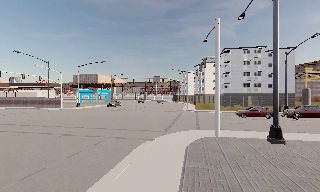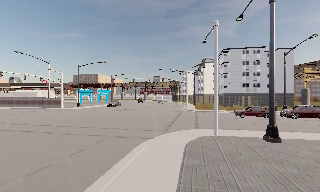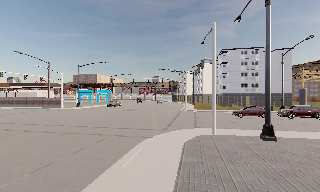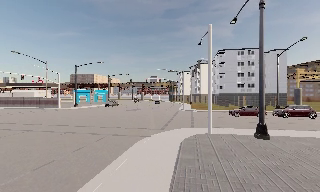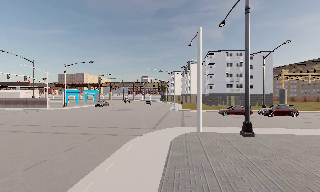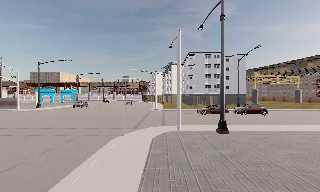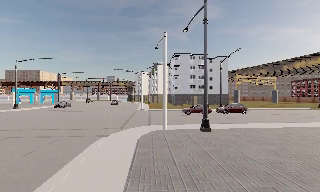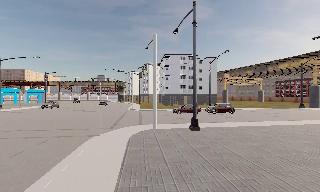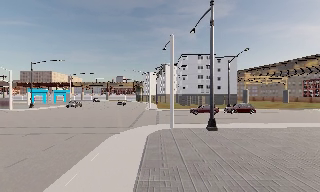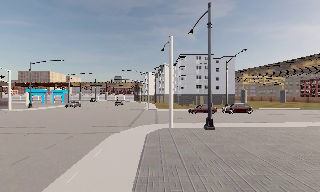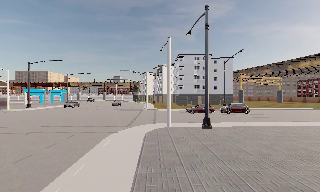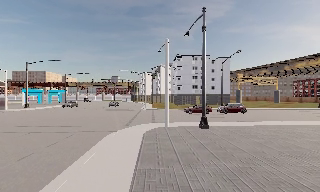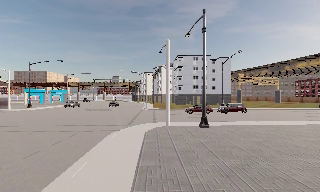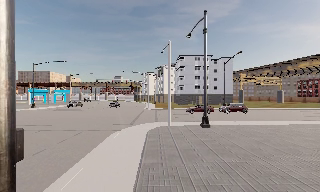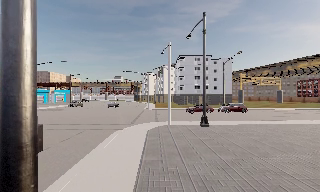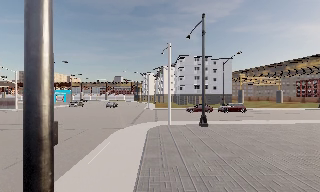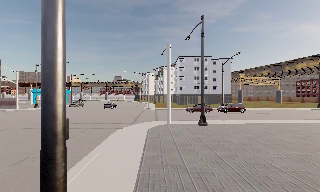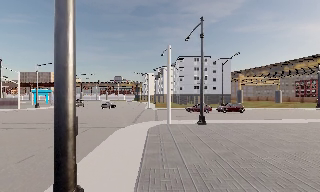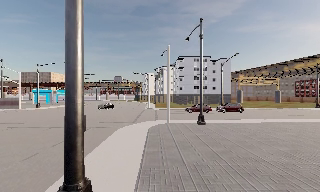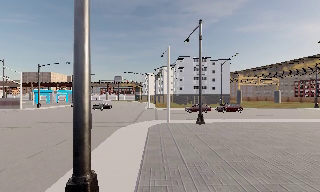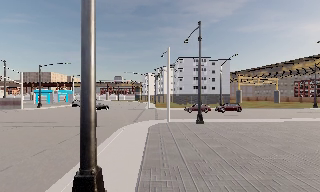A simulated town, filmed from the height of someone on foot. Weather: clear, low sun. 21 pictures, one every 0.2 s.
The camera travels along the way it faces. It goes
backward.
0.0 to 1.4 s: The camera pans to its right, which is clockwise from overhead, by about 20 degrees. It travels backward, about 2 m, so what stands in front gets smaller.
1.4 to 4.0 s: The camera travels backward, about 3.5 m, so what stands in front gets smaller.
The film runs backward here.
